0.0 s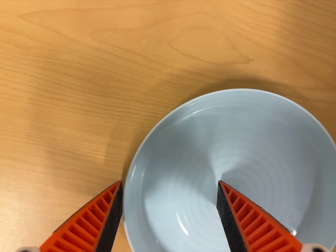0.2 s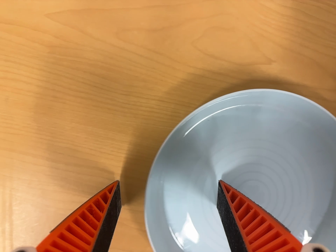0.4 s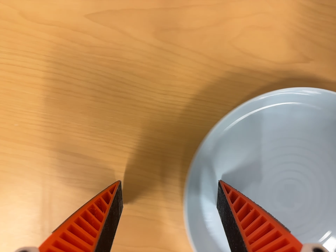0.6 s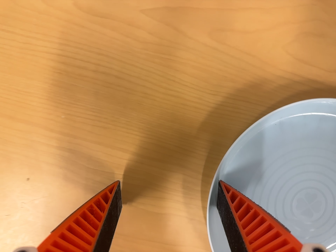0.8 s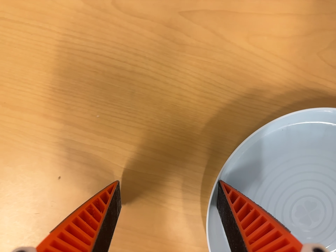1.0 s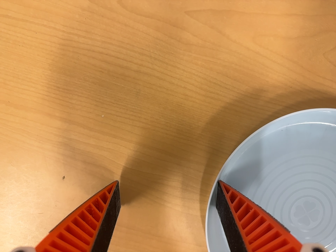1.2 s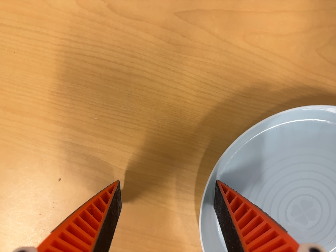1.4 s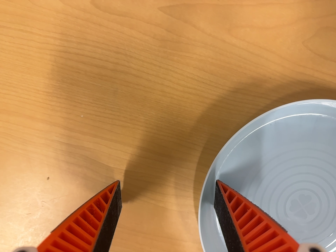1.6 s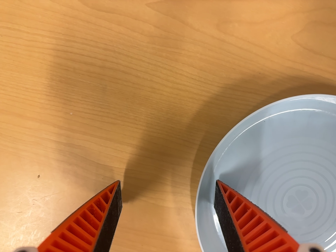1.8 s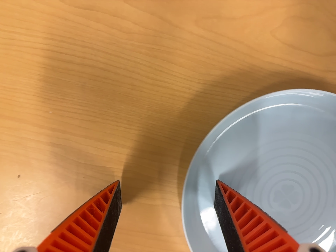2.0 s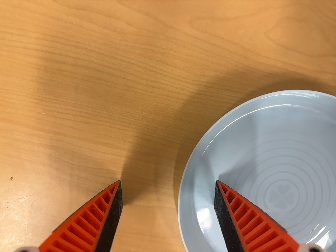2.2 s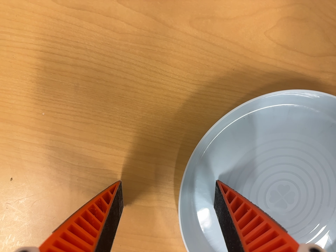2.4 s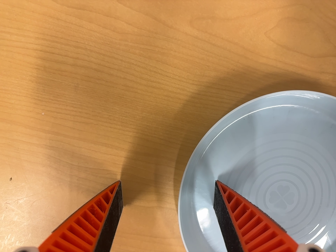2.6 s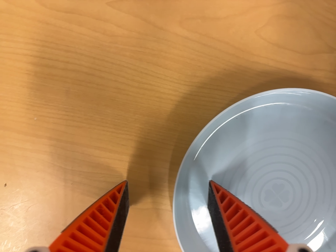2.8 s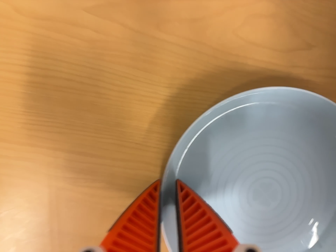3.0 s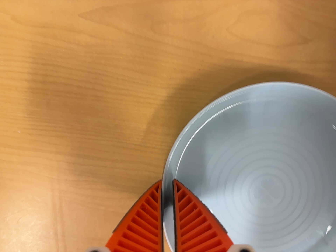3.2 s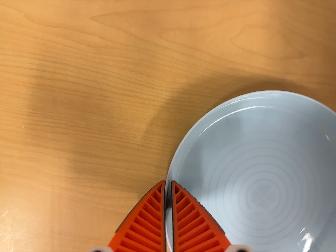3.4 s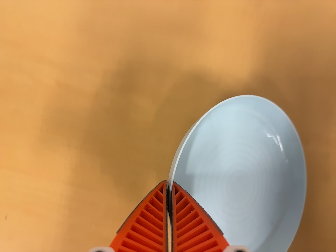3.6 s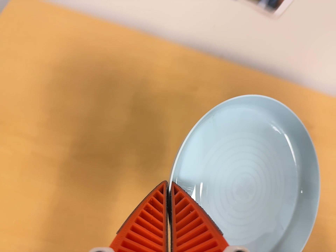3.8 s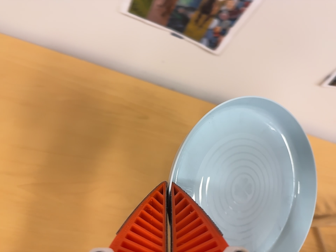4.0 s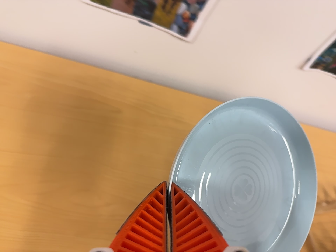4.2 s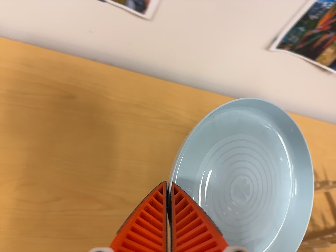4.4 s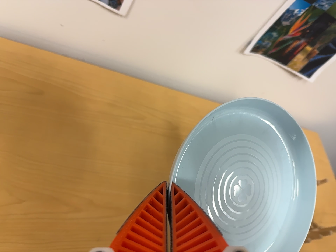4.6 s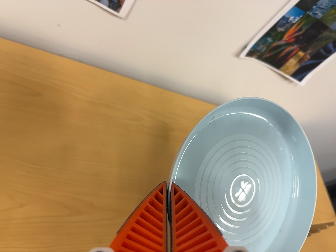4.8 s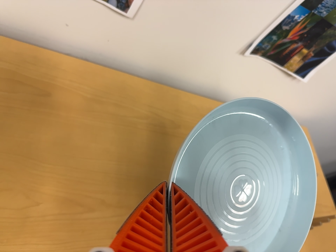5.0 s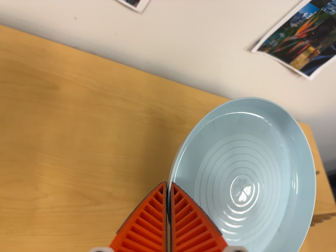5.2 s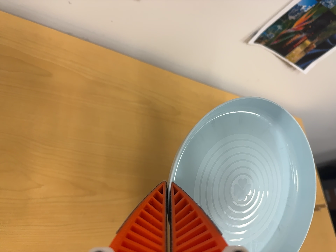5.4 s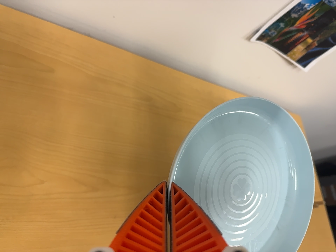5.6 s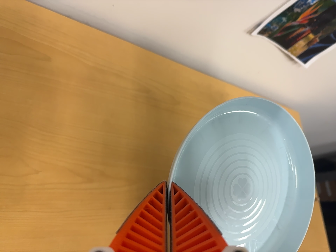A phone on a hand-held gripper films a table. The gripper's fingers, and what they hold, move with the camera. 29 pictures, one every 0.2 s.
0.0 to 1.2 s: The camera travels to its left, about 10 cm, so close, fixed things drift to the right.
1.2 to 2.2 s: The camera shifts only a little, or ends up much as it began.
2.2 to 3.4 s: The camera travels backward, about 9 cm, so what stands in front gets smaller. Its aim tips toward the top of its view by about 15 degrees, and the scene shifts downward.
3.4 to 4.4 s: The camera pans to its right by about 25 degrees. It travels to its right, about 18 cm, so close, fixed things drift to the left. Its aim tips toward the top of its view by about 15 degrees, and the scene shifts downward.
4.4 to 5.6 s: The camera travels to its left, about 7 cm. Its aim tips toward the bottom of its view by about 10 degrees.
The film runs forward here.
